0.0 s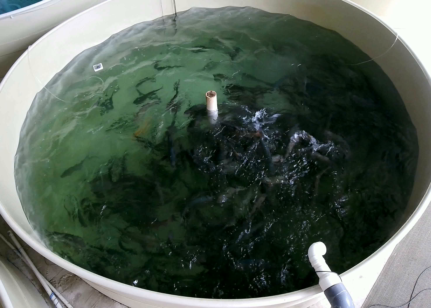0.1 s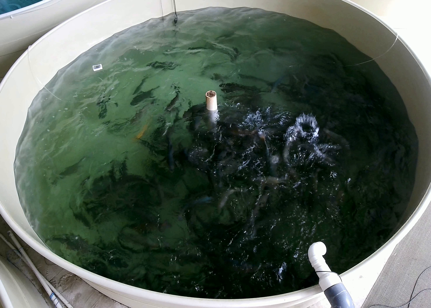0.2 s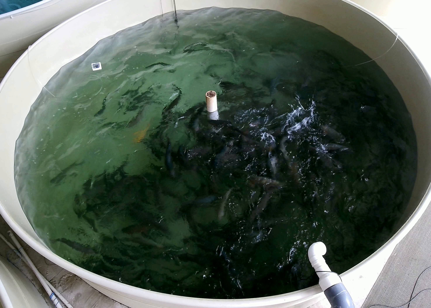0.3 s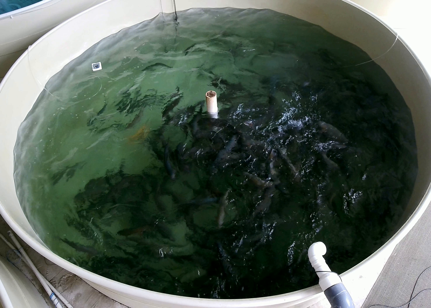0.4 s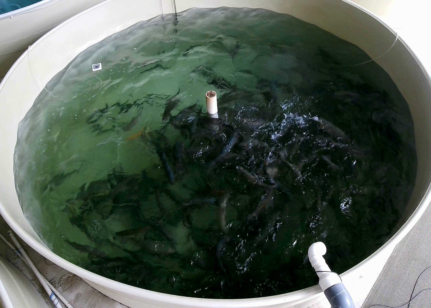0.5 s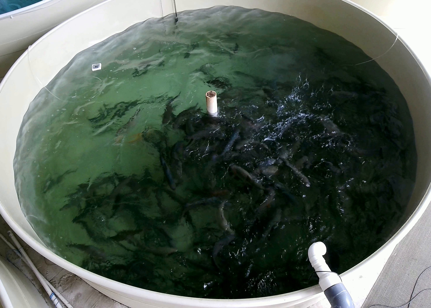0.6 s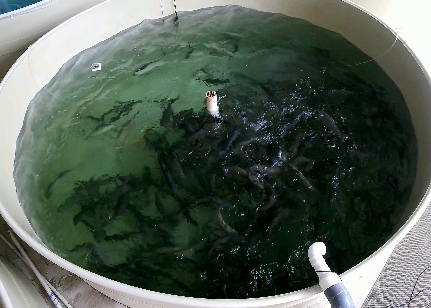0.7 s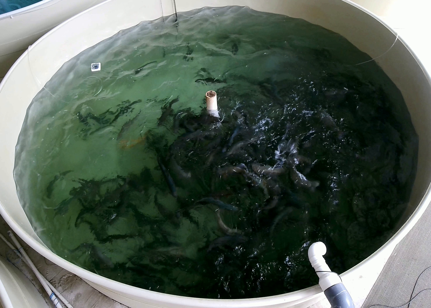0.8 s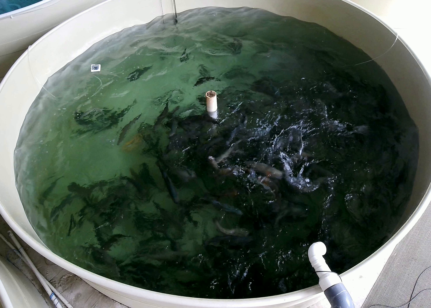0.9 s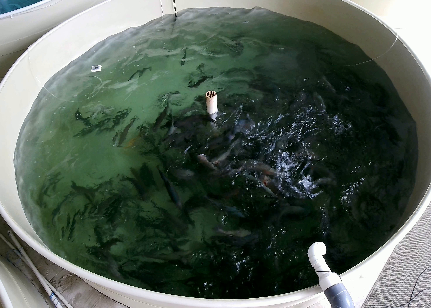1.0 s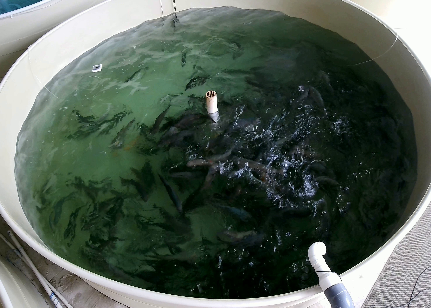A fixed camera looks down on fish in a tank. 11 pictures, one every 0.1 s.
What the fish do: Strong feeding.
